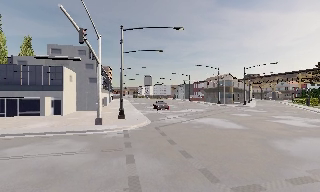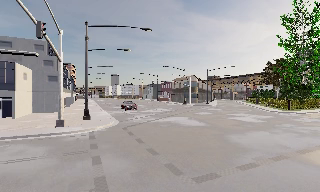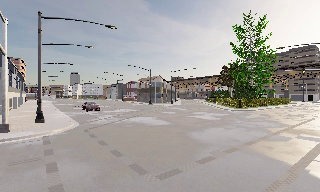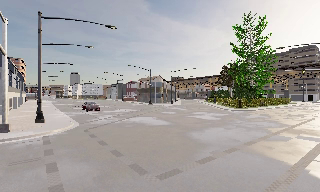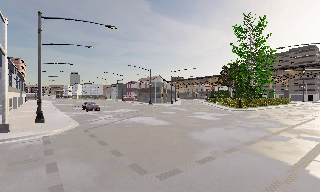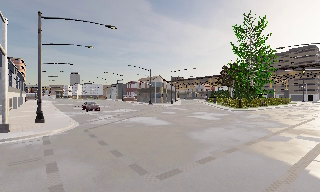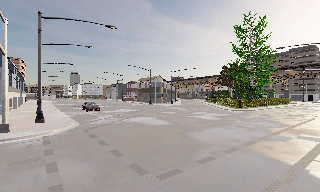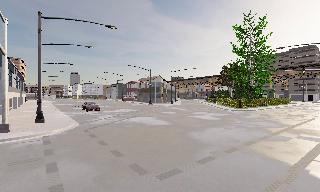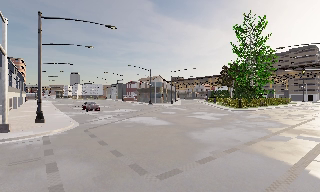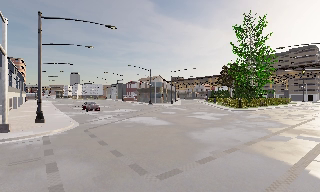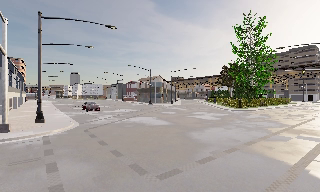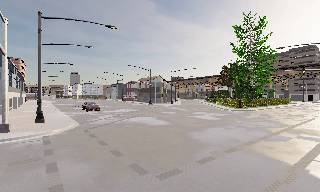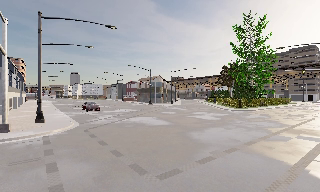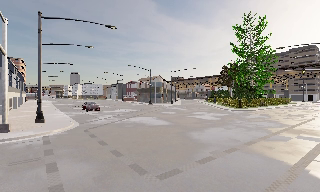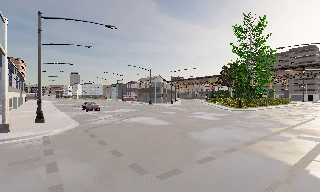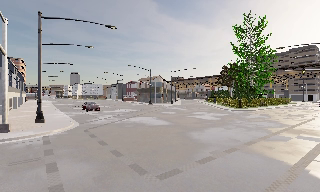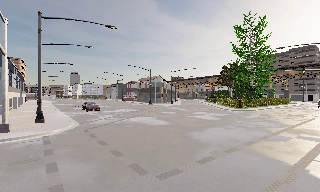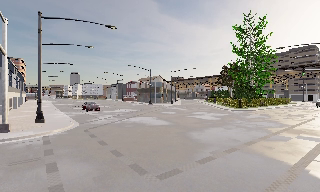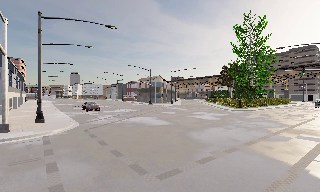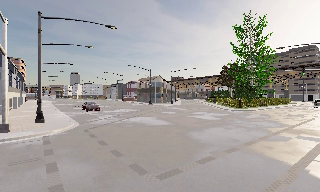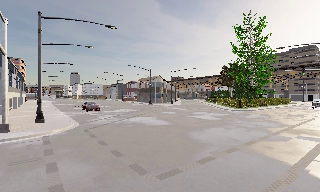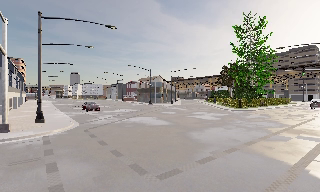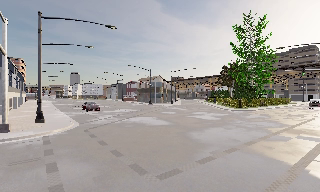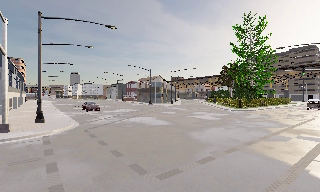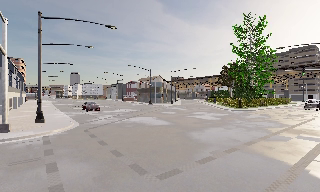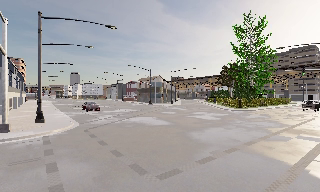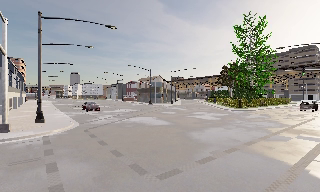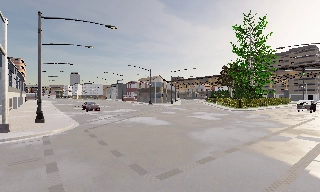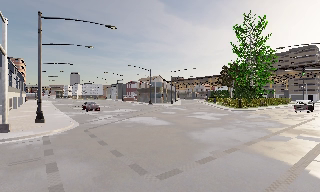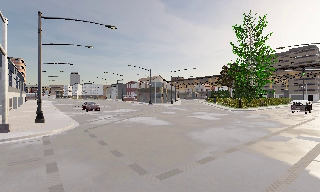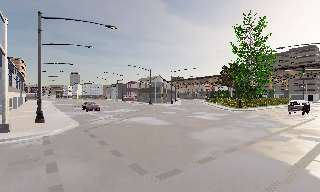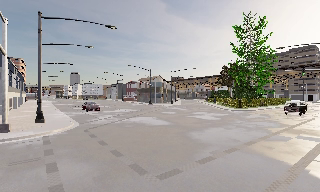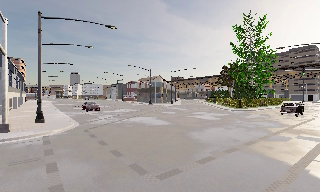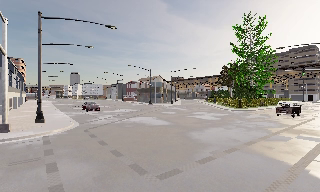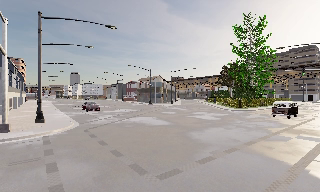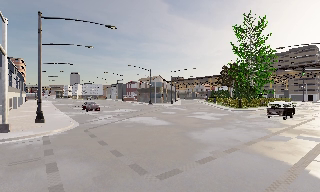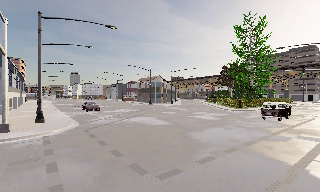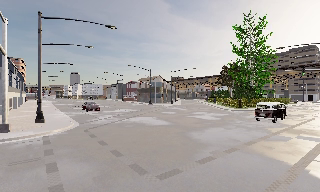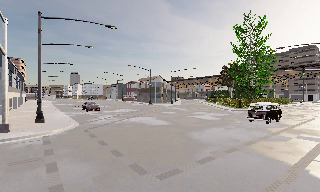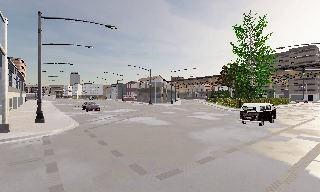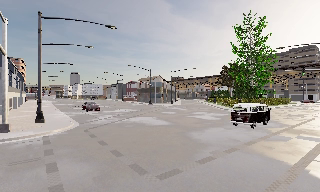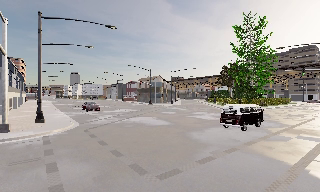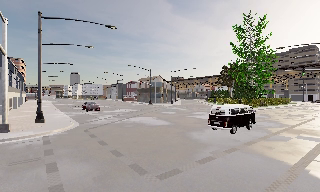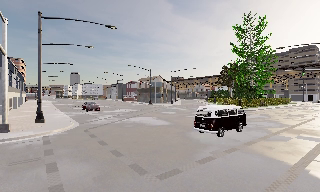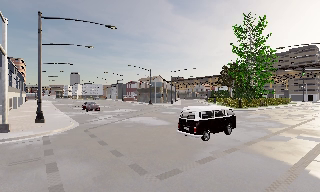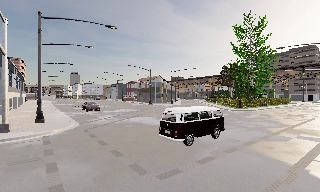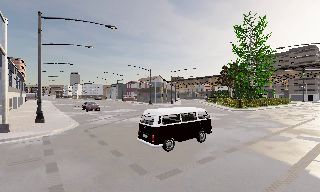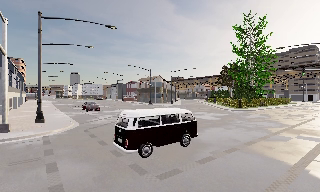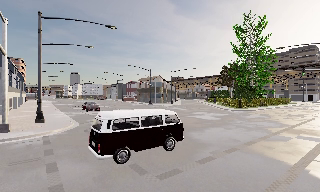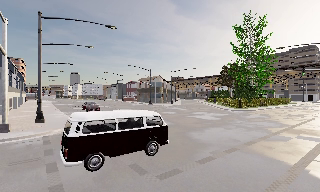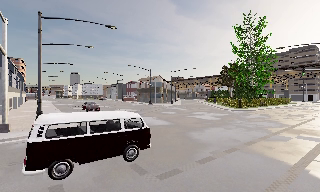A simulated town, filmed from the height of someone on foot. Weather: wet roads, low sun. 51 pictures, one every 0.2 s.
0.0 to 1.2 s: The camera swings to its right by about 25 degrees, and the scene slides to the left.
1.2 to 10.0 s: The camera keeps its place and its aim.
The film runs backward here.
